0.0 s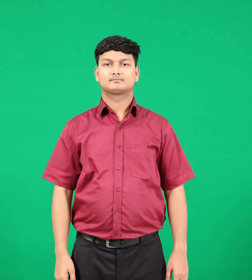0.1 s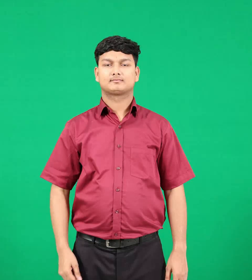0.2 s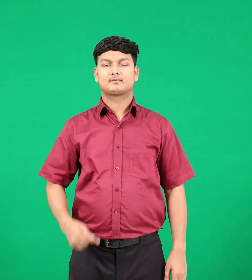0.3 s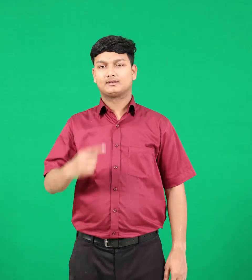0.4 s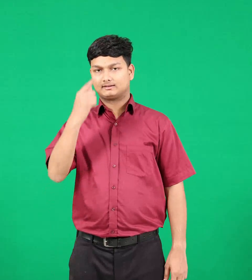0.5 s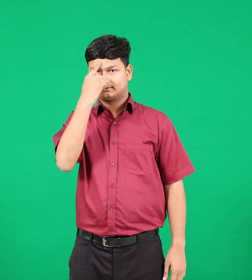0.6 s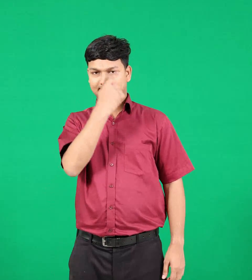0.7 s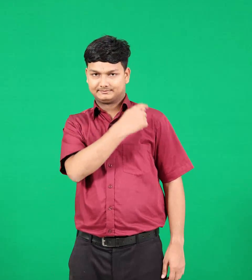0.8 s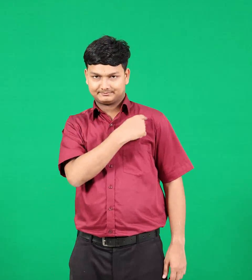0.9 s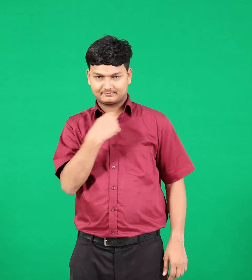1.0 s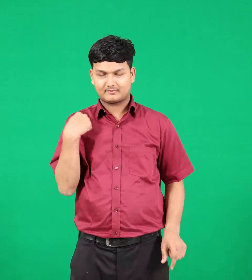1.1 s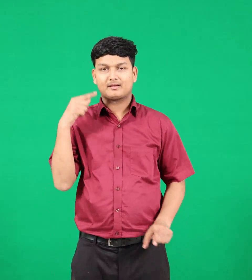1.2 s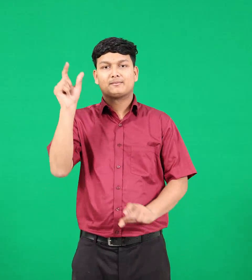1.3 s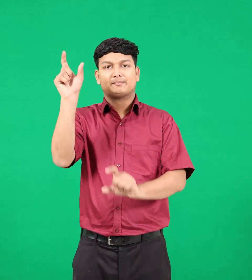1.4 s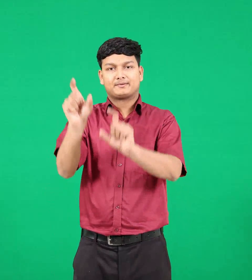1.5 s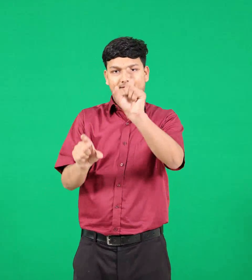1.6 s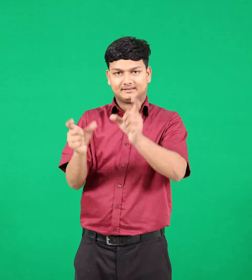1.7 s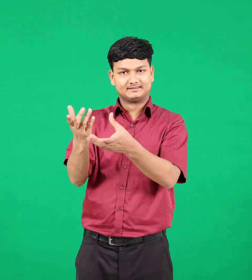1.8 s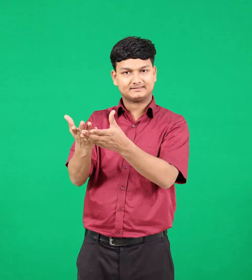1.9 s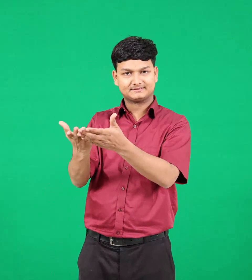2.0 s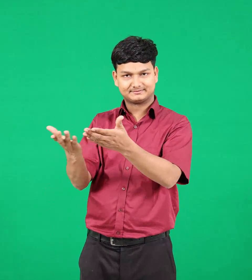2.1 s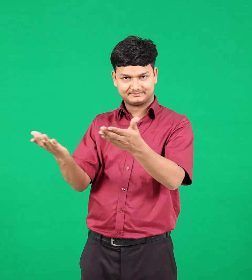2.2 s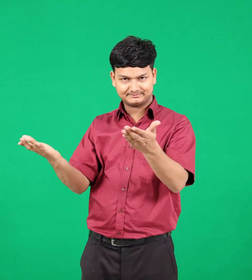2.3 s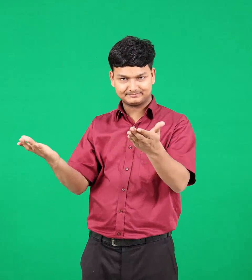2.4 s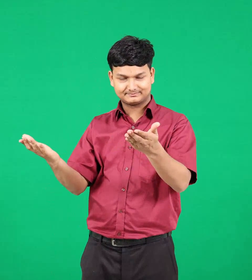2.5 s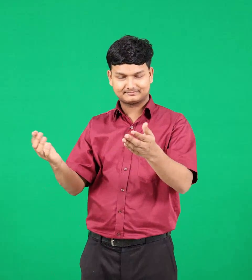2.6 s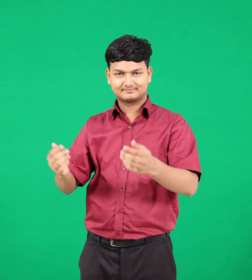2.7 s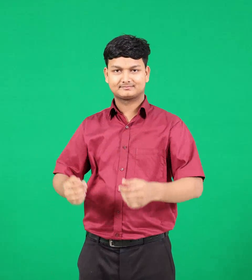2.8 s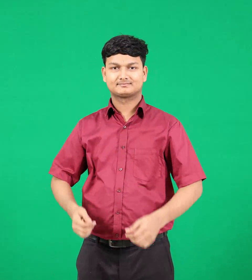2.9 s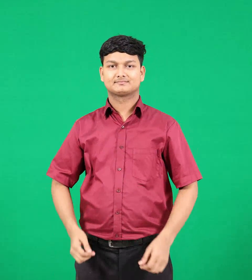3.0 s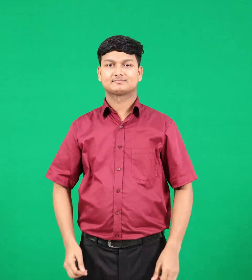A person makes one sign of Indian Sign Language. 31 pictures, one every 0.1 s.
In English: christians
